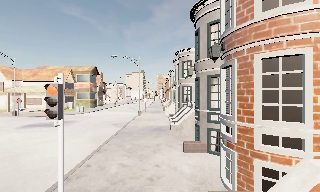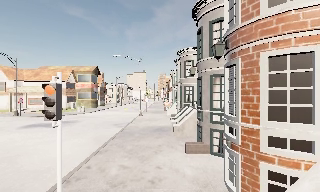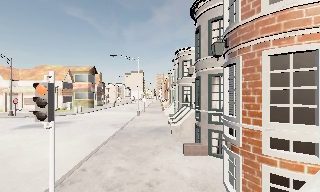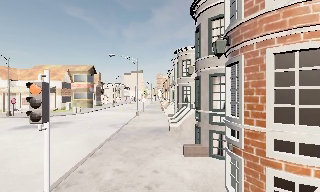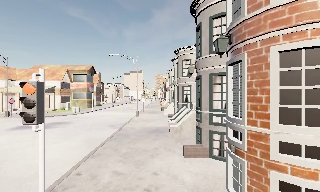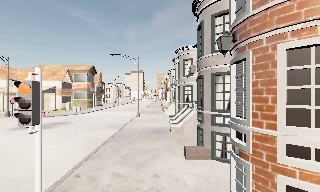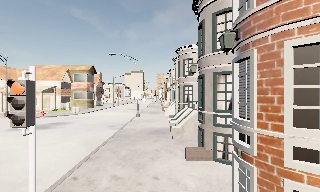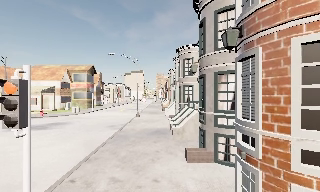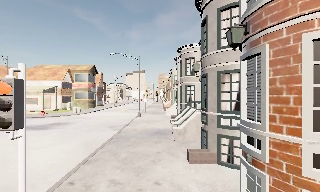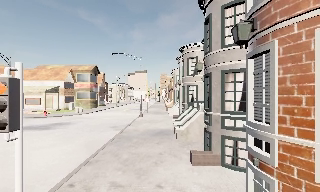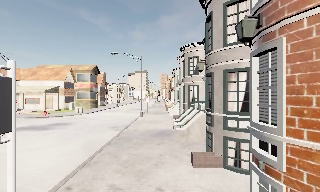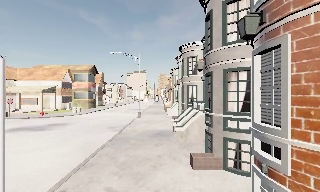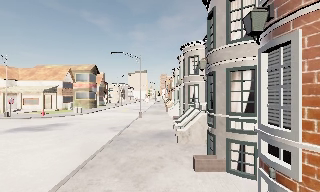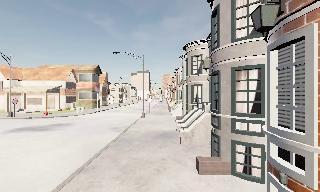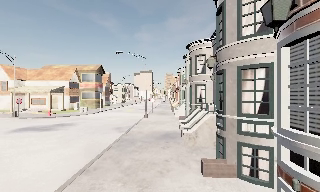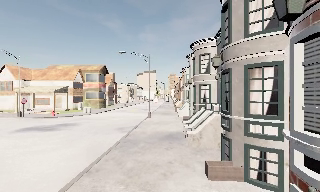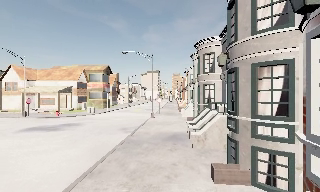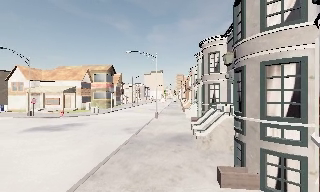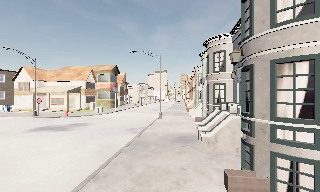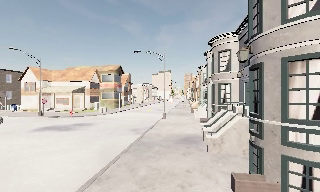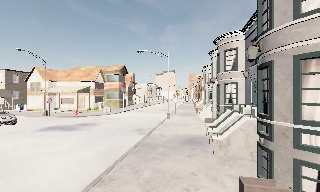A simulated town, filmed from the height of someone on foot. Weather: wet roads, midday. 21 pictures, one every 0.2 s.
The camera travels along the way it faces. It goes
forward.
0.0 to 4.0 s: The camera pans to its left, which is counterclockwise from overhead, by about 10 degrees. It travels forward, about 3 m, so what stands in front looms larger.
The film runs forward here.
